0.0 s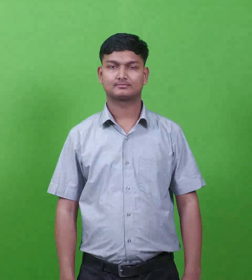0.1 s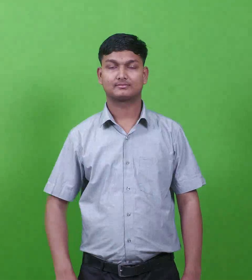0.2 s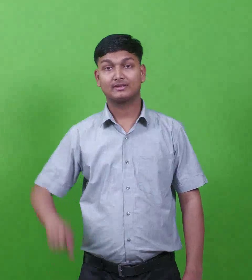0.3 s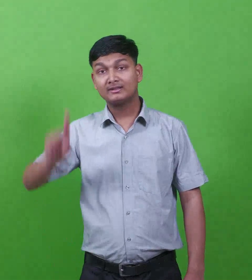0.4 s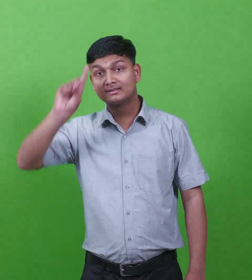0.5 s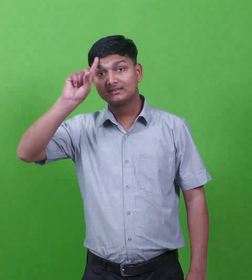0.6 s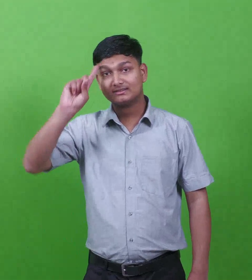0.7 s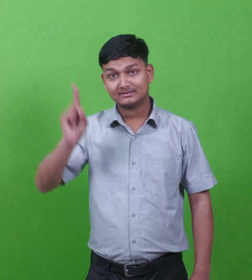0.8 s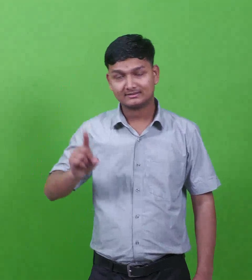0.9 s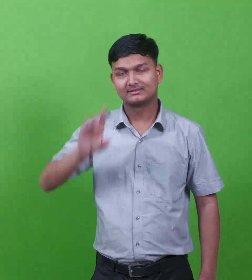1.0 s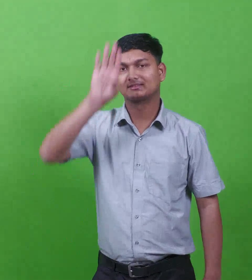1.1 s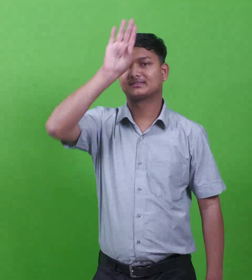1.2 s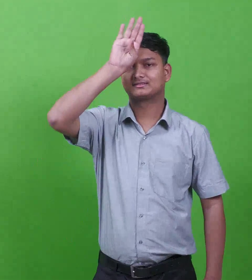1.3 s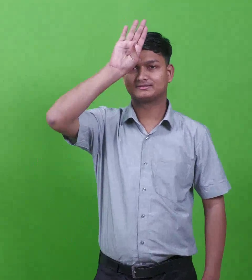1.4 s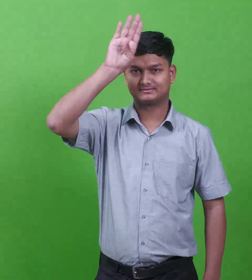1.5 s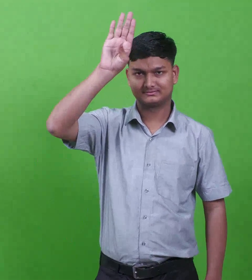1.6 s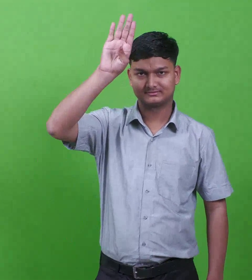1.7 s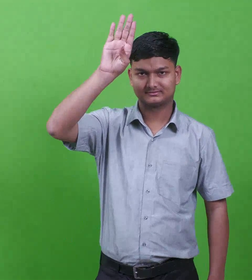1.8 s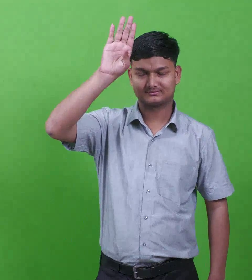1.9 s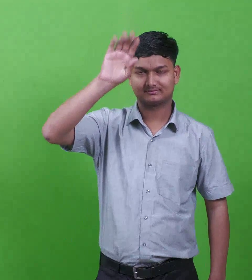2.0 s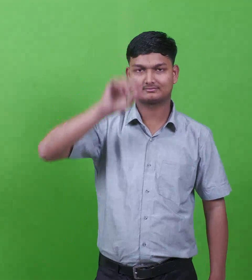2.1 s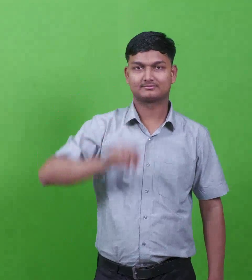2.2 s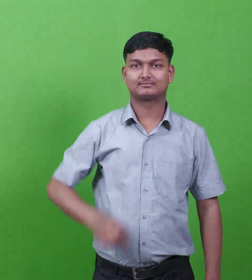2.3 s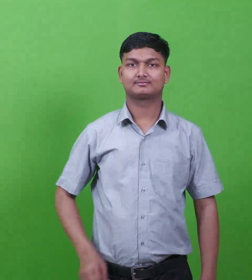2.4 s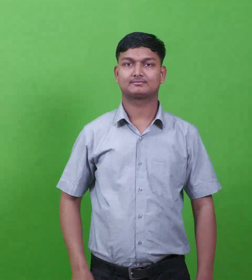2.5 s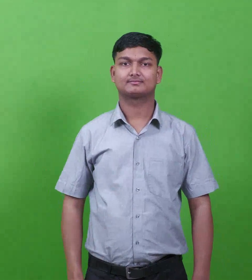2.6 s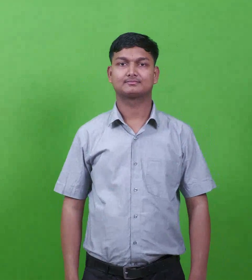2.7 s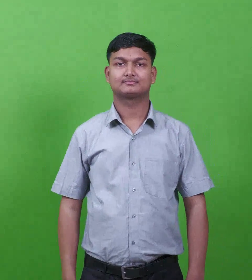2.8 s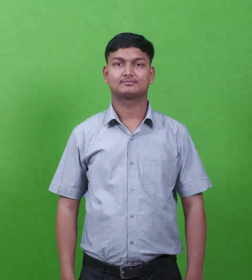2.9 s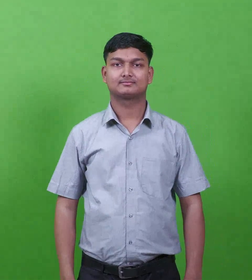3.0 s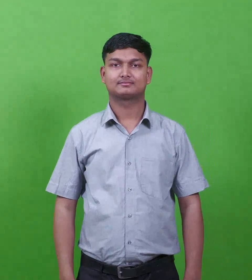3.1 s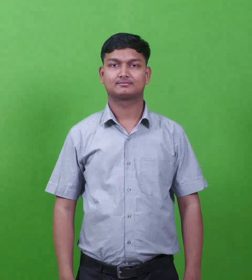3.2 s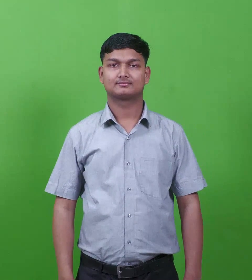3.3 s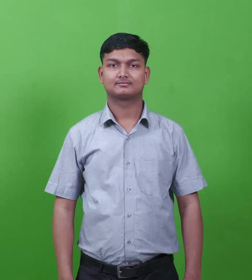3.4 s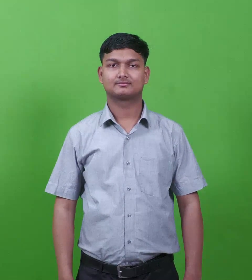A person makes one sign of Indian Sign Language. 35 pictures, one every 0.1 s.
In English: king artaxerxes
